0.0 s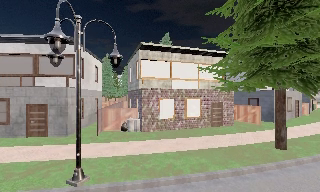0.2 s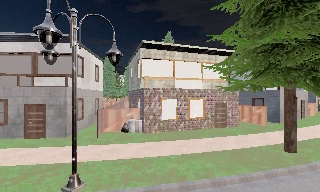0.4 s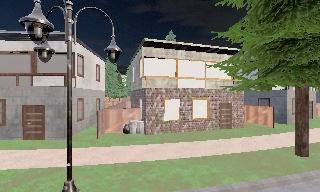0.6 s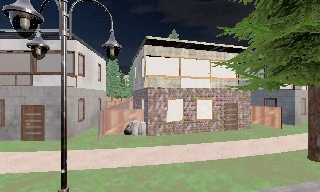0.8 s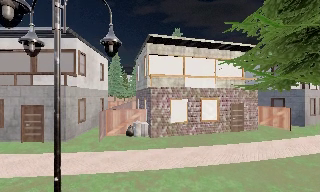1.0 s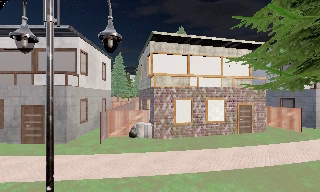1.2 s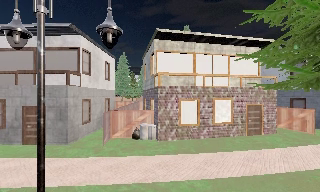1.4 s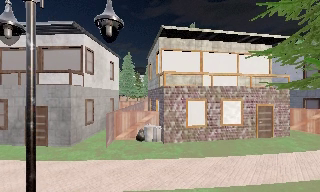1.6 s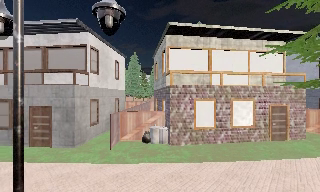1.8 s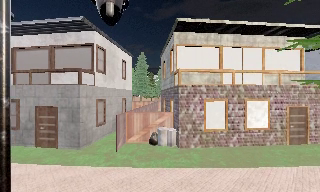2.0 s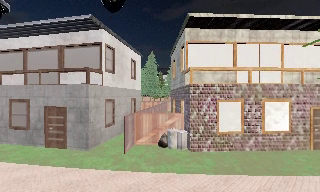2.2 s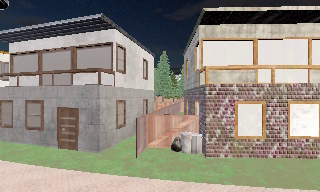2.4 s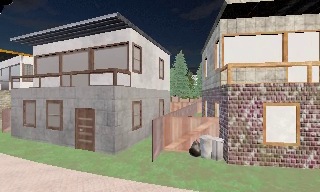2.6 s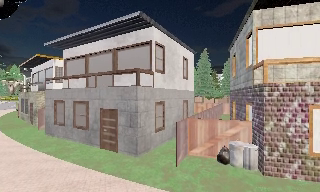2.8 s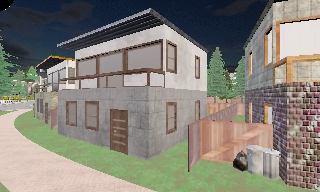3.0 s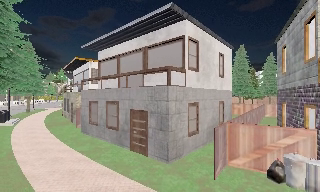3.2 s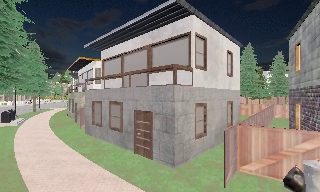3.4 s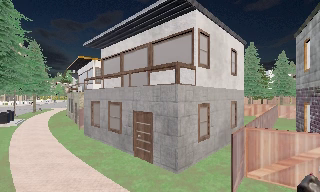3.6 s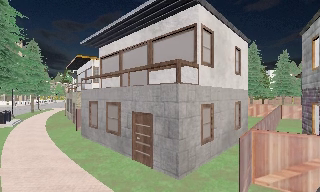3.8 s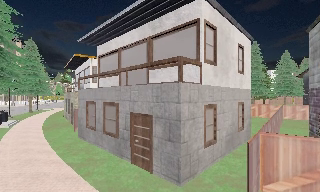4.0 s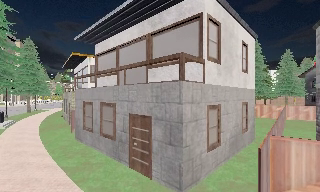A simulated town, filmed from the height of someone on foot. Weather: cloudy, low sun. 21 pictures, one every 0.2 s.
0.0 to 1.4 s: The camera travels forward, about 2.5 m, so what stands in front looms larger.
1.4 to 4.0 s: The camera swings to its left by about 40 degrees, and the scene slides to the right. It travels forward, about 4.5 m.
The film runs forward here.
